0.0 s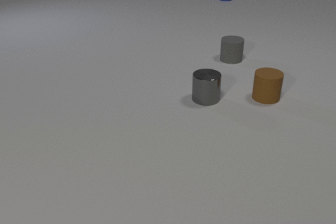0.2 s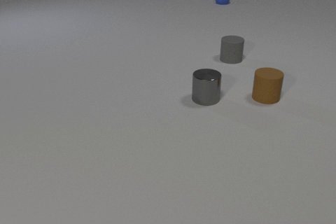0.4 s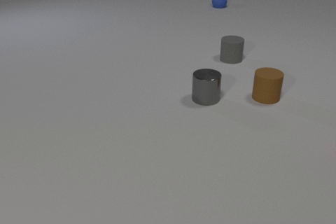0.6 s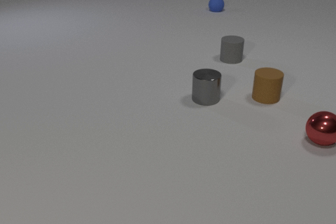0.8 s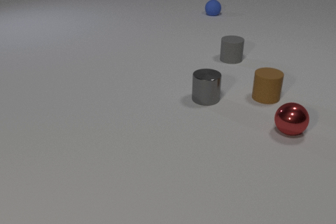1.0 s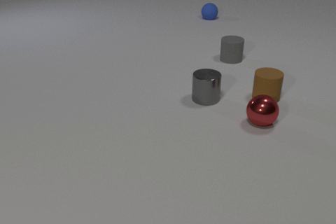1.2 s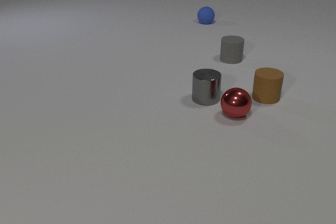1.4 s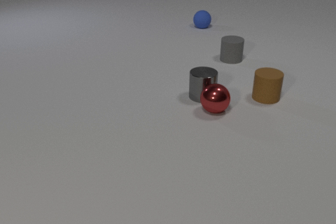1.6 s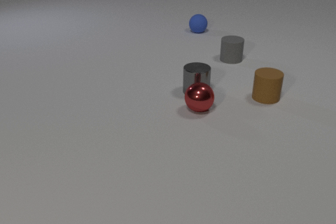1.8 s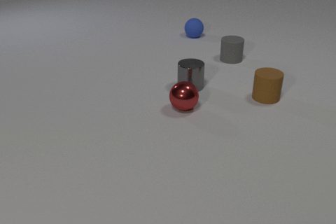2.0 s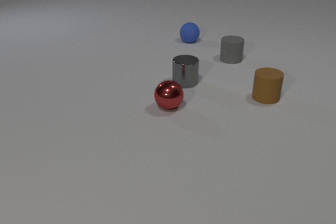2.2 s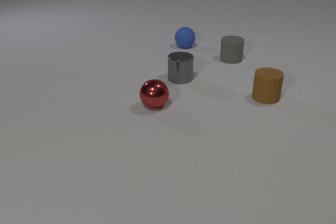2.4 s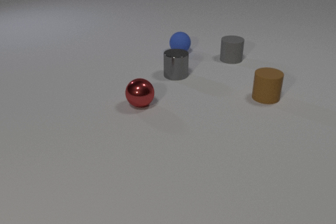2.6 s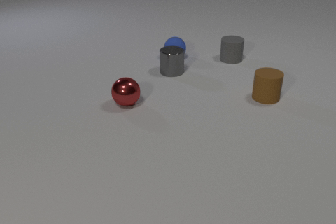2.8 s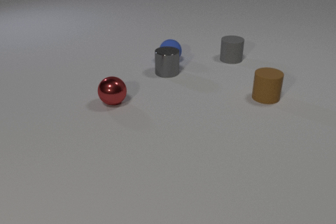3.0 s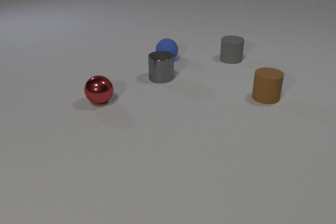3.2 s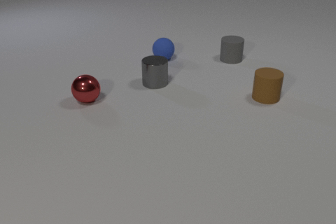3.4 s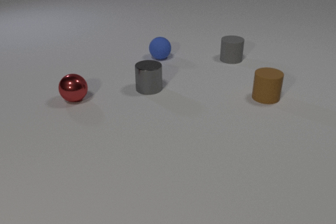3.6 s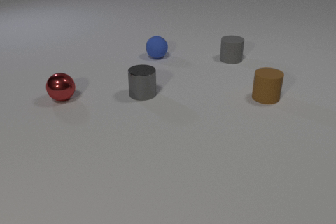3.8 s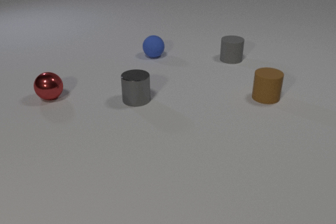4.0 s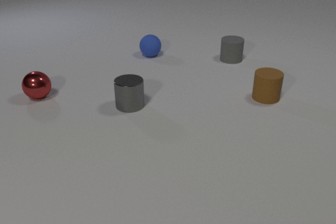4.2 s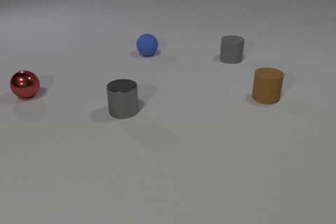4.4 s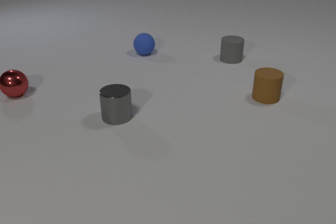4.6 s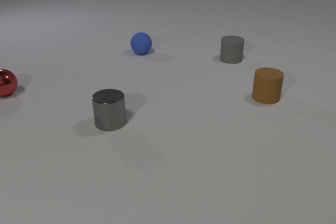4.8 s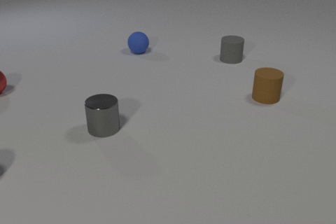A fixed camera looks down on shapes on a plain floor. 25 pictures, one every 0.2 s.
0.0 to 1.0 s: The red metal sphere comes in at the right edge, rolls to the left. The blue rubber sphere rolls toward the camera.
1.0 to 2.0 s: The red metal sphere rolls to the left. The gray metal cylinder slides away from the camera and to the left. The blue rubber sphere rolls toward the camera. The red metal sphere and the gray metal cylinder collide.
2.0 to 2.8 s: The red metal sphere rolls to the left. The gray metal cylinder slides away from the camera and to the left. The blue rubber sphere rolls toward the camera. The gray metal cylinder and the blue rubber sphere collide.
2.8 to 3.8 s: The red metal sphere rolls to the left. The gray metal cylinder slides toward the camera and to the left. The blue rubber sphere rolls to the left and away from the camera.
3.8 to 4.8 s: The red metal sphere rolls to the left and away from the camera. The gray metal cylinder slides toward the camera and to the left. The blue rubber sphere rolls to the left and away from the camera.
How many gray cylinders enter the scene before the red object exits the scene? 0.
What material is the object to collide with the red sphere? metal.
Are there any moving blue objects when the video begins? yes.
